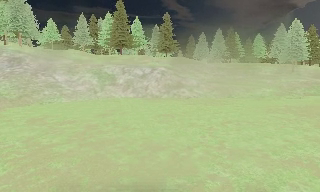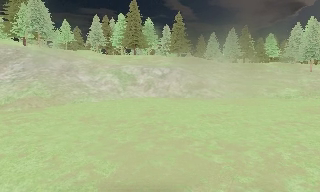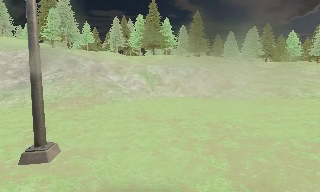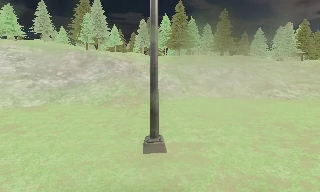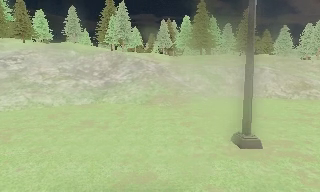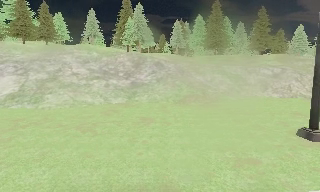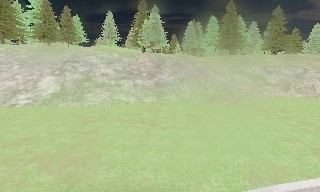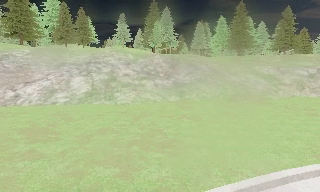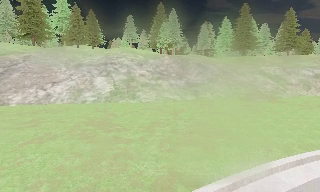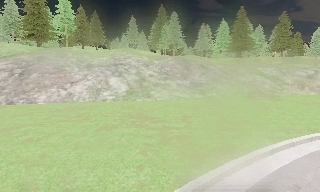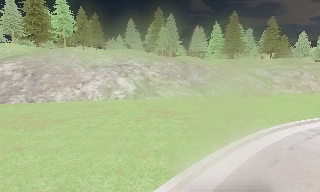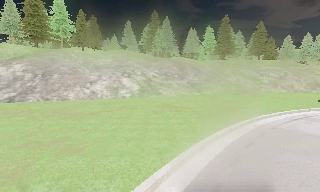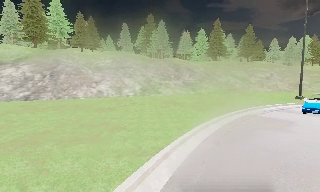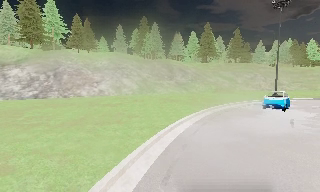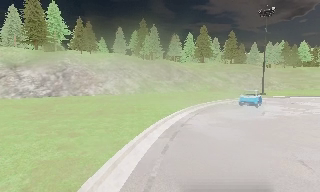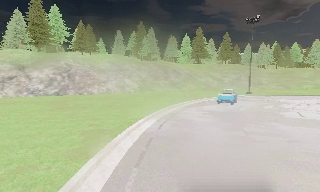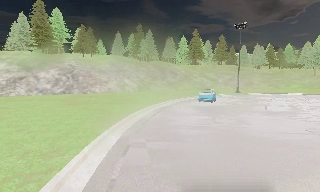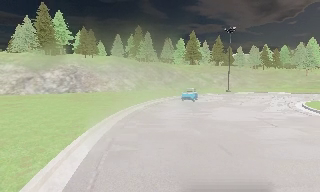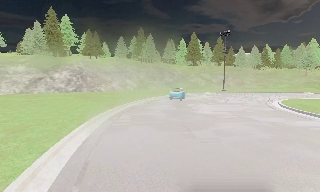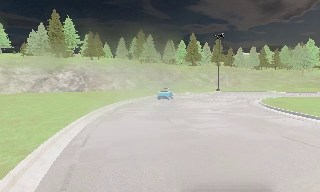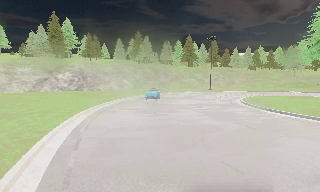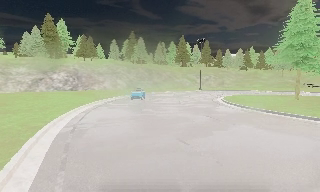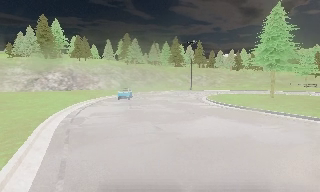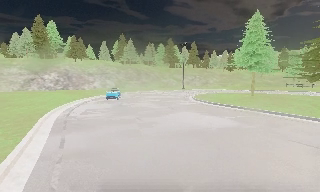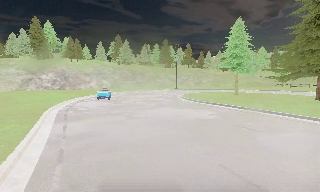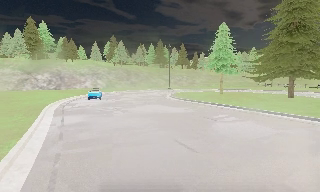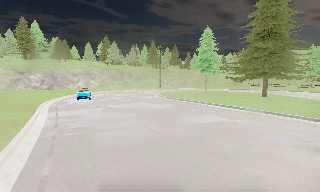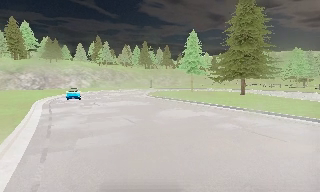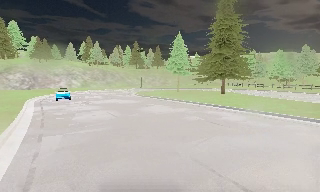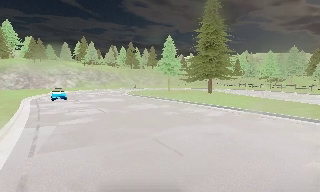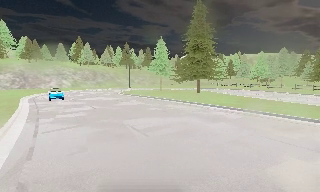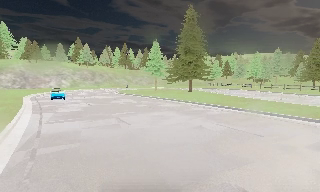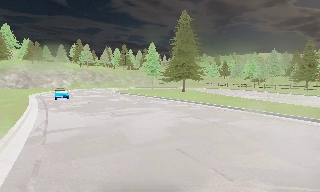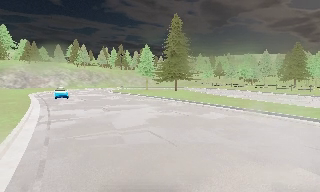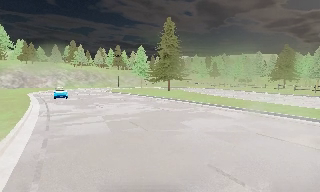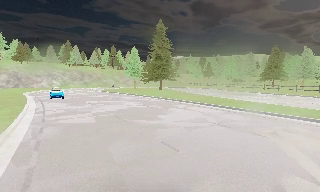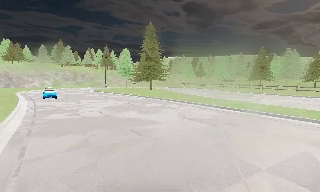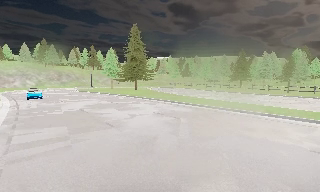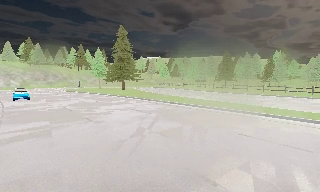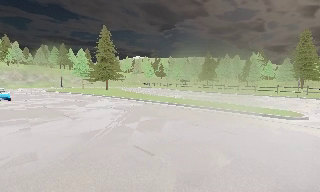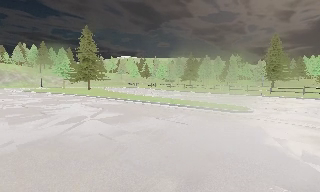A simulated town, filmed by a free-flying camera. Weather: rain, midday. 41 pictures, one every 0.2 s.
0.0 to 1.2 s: The scene slides to the right, as the camera pans about 20 degrees to its left. It travels to its left, about 14 m, so close, fixed things drift to the right.
1.2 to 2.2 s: The camera travels to its left and backward, about 11 m, so close, fixed things drift to the right.
2.2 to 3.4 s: The camera travels backward, about 14 m, so what stands in front gets smaller.
3.4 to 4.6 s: The camera travels backward and to its right, about 12 m, so what stands in front gets smaller.
4.6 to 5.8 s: The camera swings to its right by about 10 degrees, and the scene slides to the left. It travels backward and to its right, about 11 m, so what stands in front gets smaller.
5.8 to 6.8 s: The camera travels backward and to its right, about 10 m, so what stands in front gets smaller.
6.8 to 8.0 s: The camera pans to its right, which is clockwise from overhead, by about 20 degrees. It travels backward and to its right, about 10 m, so what stands in front gets smaller.
The film runs forward here.
